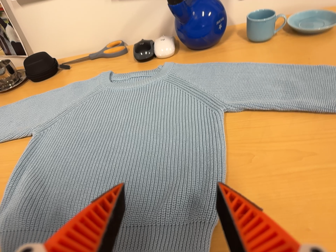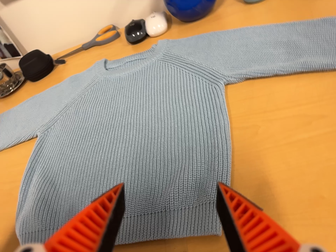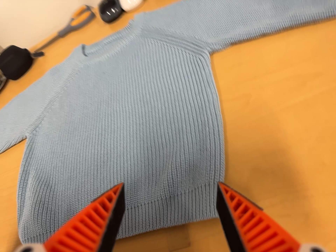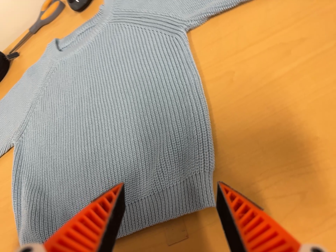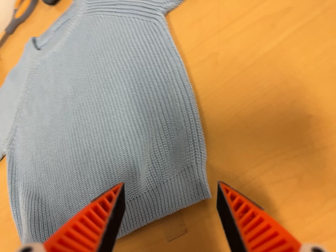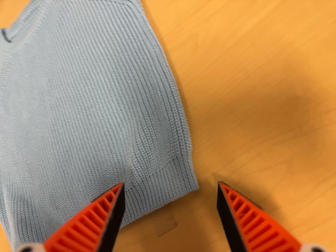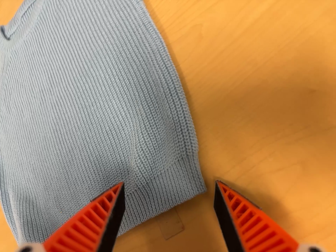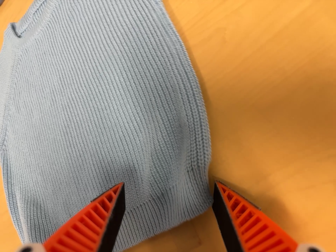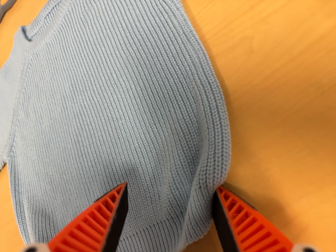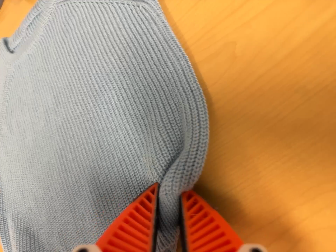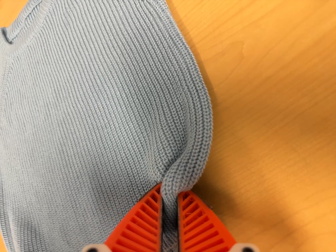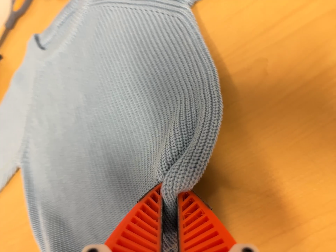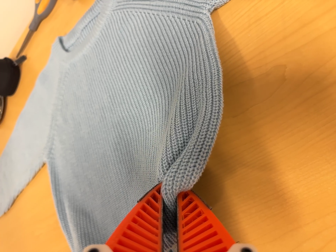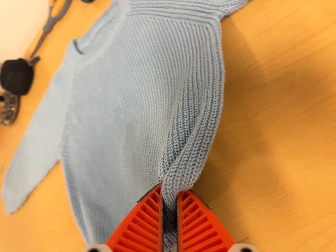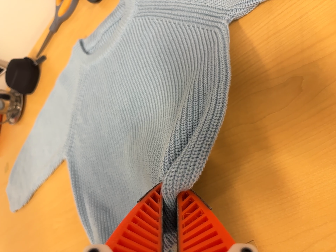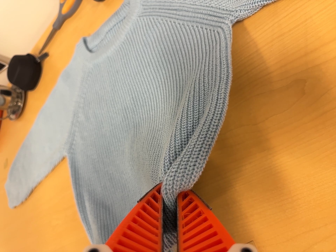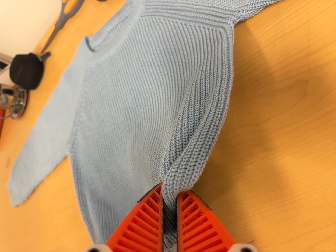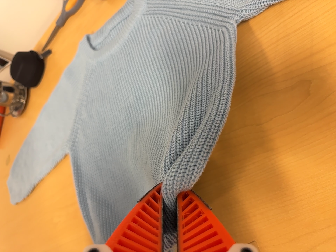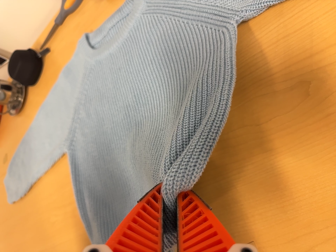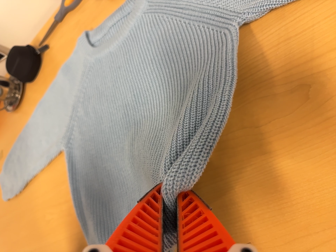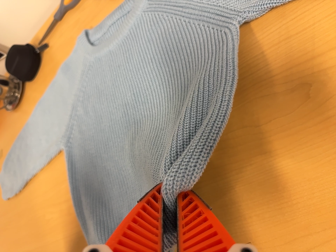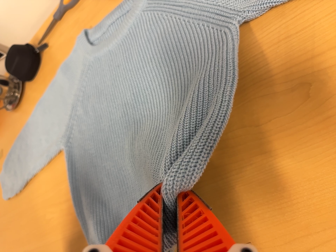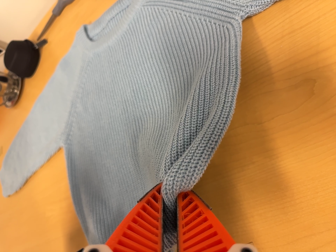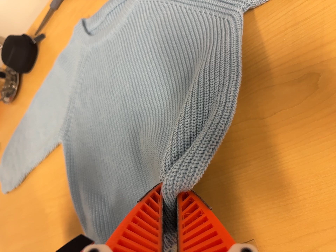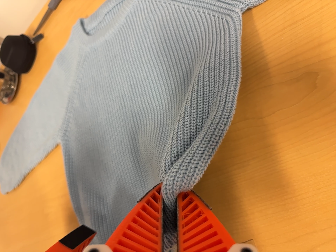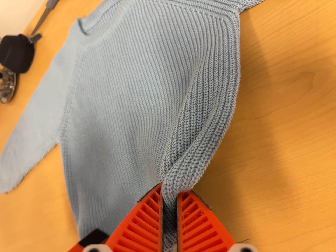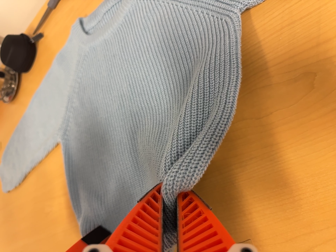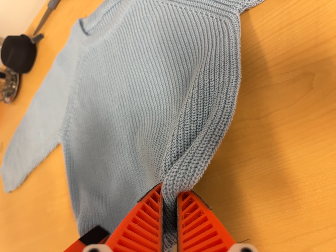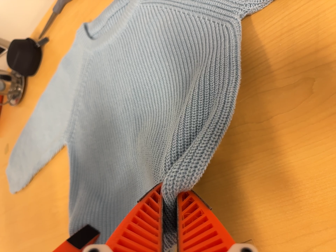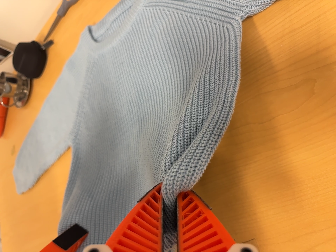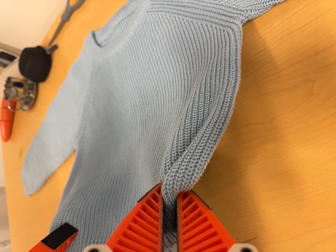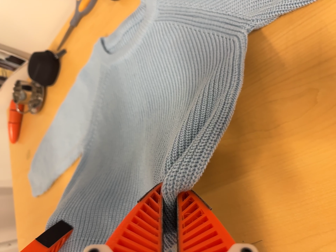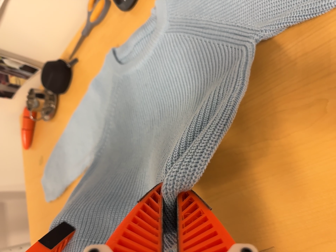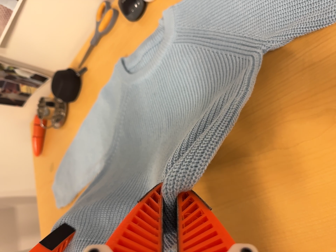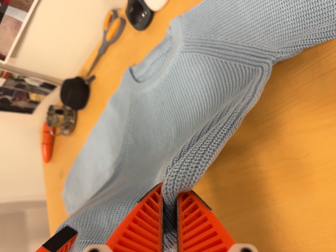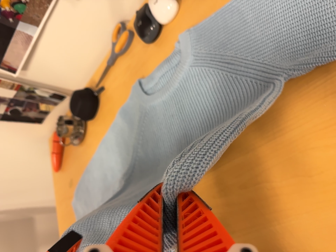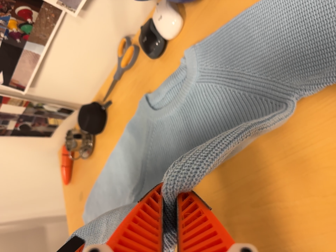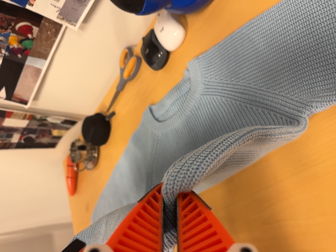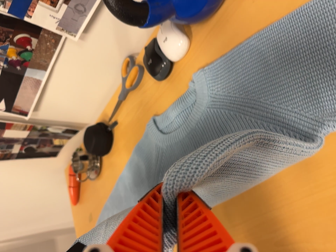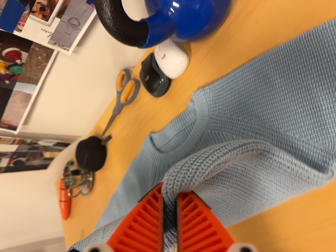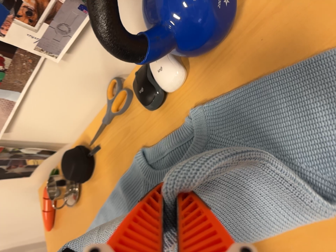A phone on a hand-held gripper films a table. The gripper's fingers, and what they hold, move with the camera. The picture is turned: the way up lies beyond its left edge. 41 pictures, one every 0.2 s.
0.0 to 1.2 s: The camera travels to its right, forward and toward the top of its view, about 14 cm, so close, fixed things drift to the left. Its aim tips toward the bottom of its view by about 25 degrees, and the scene shifts upward. It rolls about its line of sight by about 35 degrees, and the scene rotates counterclockwise.
1.2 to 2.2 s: The camera travels to its left, about 6 cm, so close, fixed things drift to the right.
2.2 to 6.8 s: The camera pans to its left by about 10 degrees. It travels backward, toward the top of its view and to its left, about 10 cm, so what stands in front gets smaller.
6.8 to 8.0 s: The camera travels toward the top of its view and forward, about 18 cm, so close, fixed things drift downward.
The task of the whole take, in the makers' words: fold up.
The film runs forward here.
